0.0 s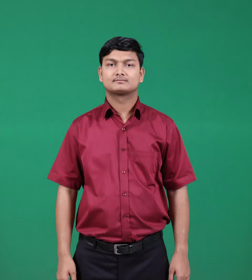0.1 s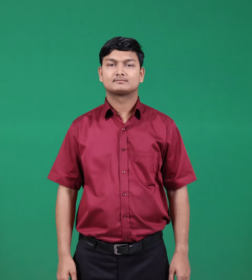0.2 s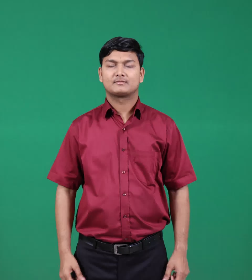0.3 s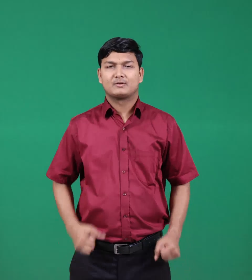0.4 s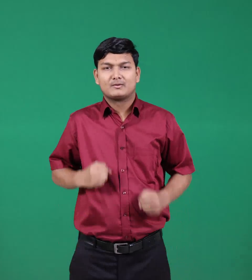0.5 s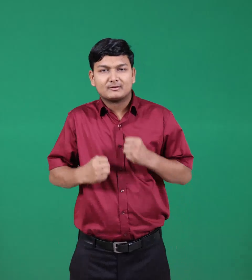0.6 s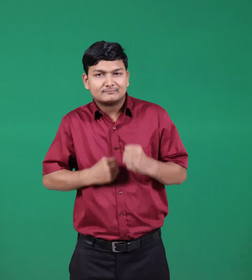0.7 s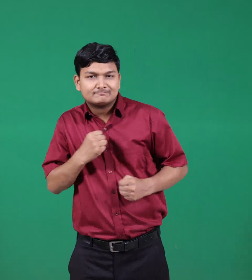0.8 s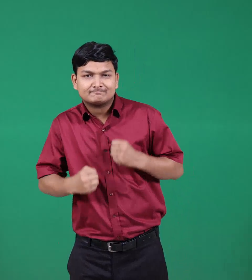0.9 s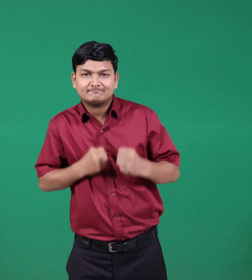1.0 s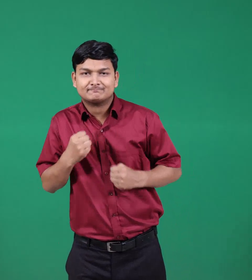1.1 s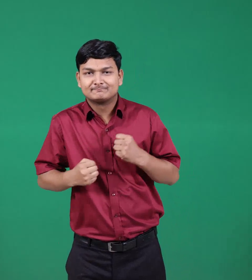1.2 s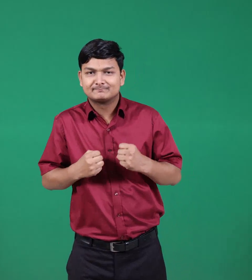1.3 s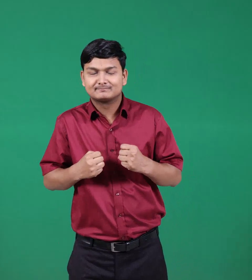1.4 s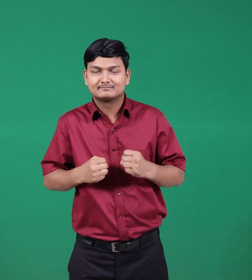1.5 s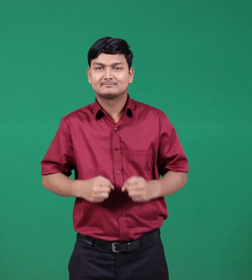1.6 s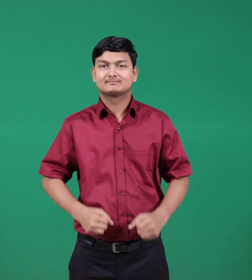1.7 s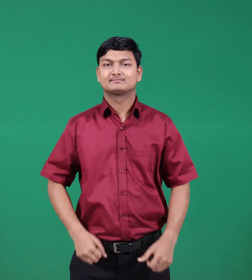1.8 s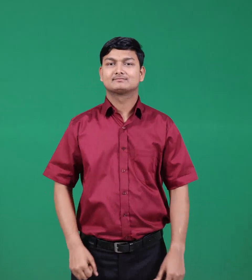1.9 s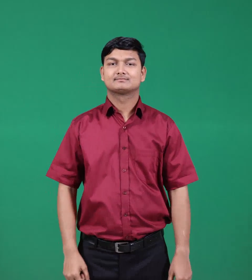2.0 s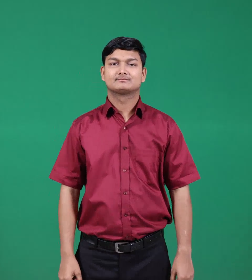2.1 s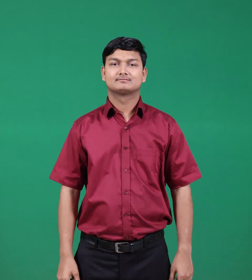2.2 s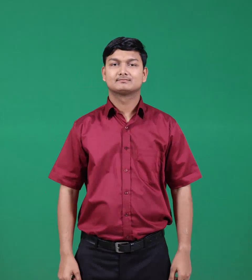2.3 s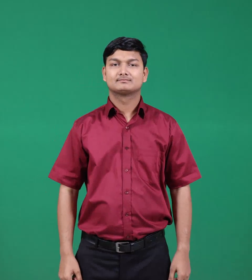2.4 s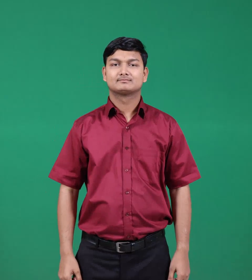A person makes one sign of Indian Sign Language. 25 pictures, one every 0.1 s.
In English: run
